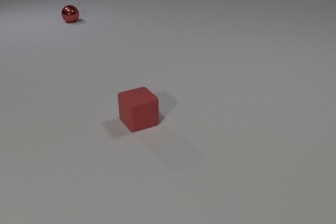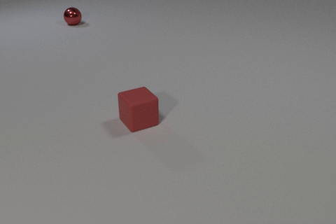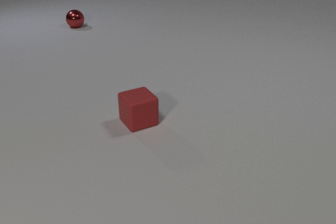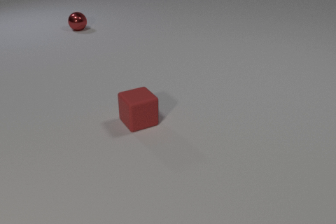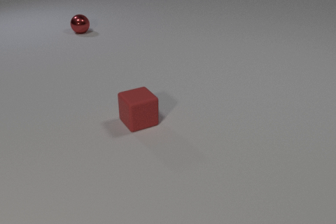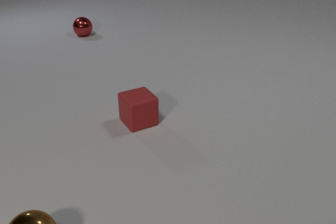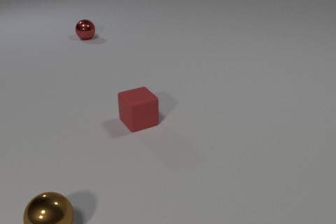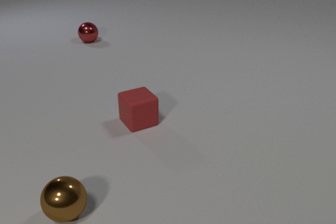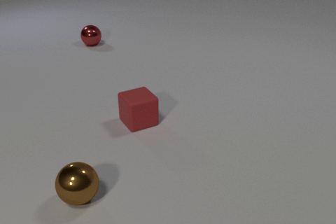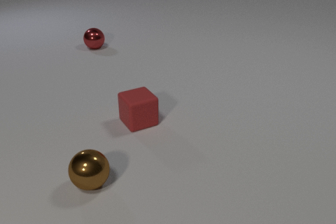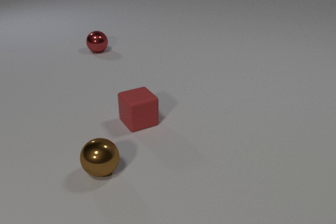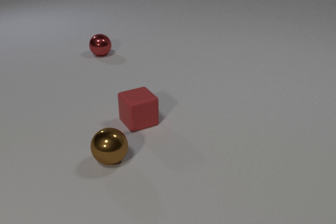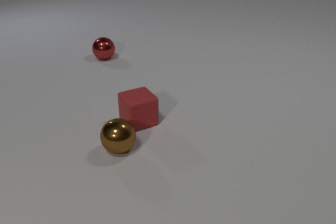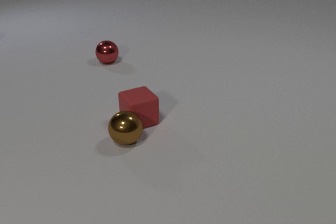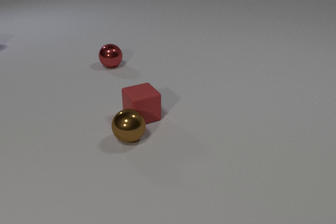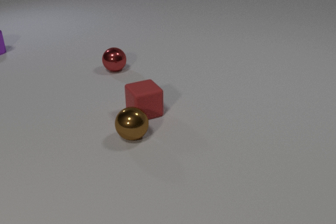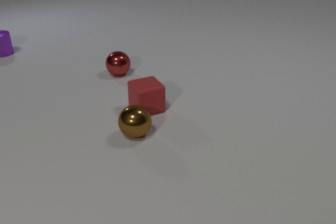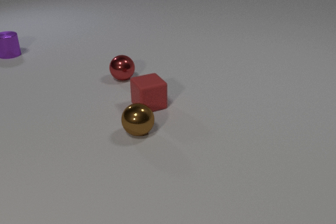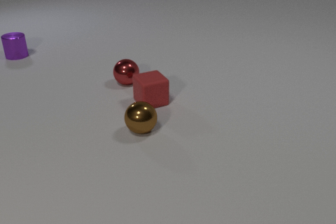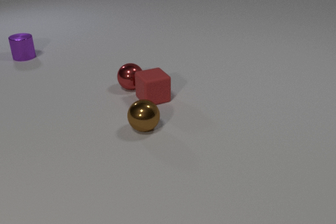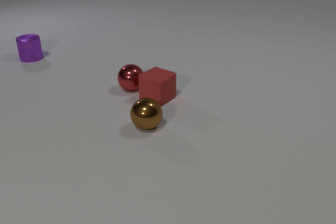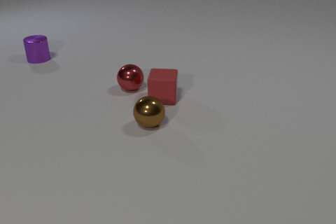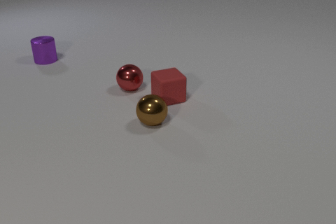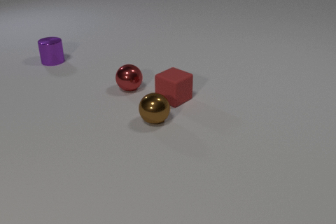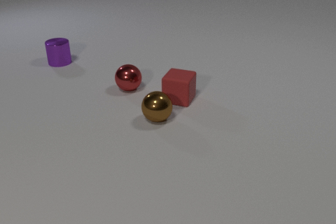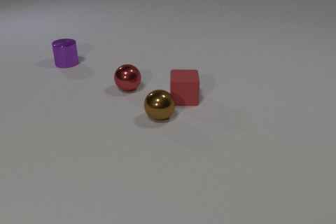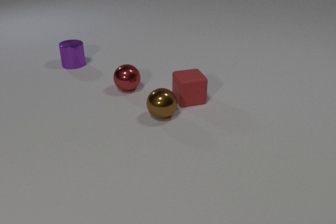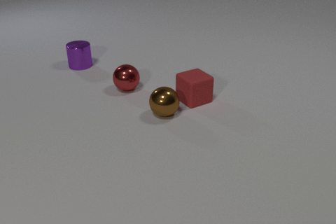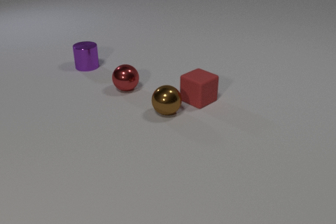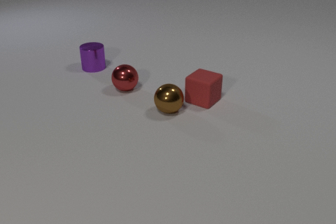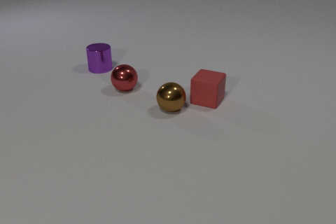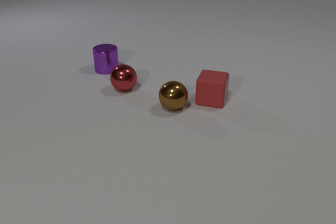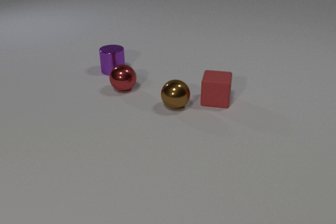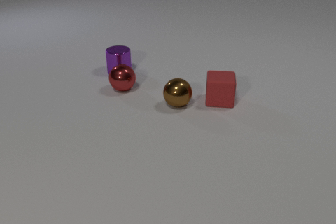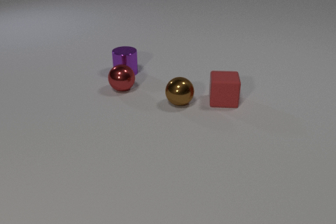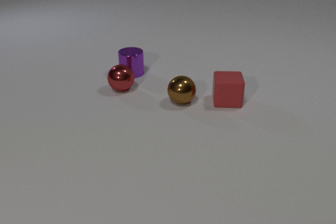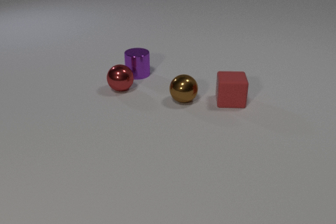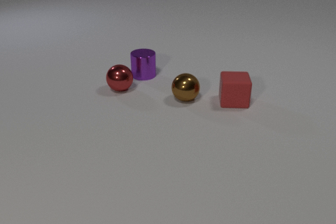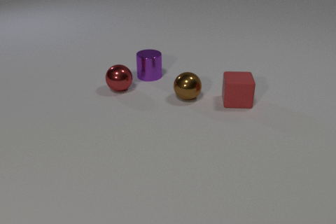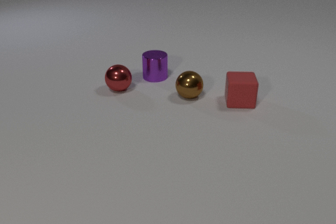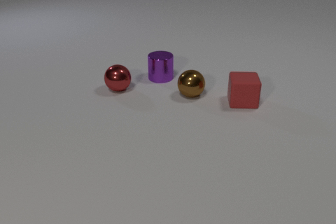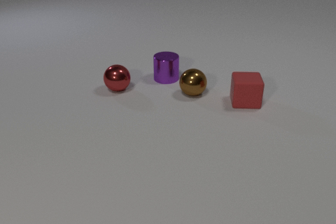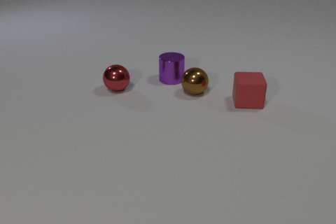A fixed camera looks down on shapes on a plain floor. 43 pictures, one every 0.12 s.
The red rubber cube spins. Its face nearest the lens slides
to the right.
The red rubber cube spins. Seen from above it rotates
counterclockwise.
0.00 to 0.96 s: The brown metal sphere comes in at the bottom edge, rolls away from the camera and to the right. The red metal sphere rolls toward the camera.
0.96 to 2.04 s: The brown metal sphere rolls away from the camera and to the right. The red rubber cube slides away from the camera. The red metal sphere rolls toward the camera. The purple metal cylinder comes in at the left edge, slides to the right and toward the camera. The brown metal sphere and the red rubber cube collide.
2.04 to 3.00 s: The brown metal sphere rolls away from the camera and to the right. The red rubber cube slides to the right, spins so that its near face slides to the right, counterclockwise seen from above. The red metal sphere rolls toward the camera. The purple metal cylinder slides to the right and toward the camera. The red rubber cube and the red metal sphere collide.
3.00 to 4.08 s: The brown metal sphere rolls away from the camera and to the right. The red rubber cube slides to the right, spins counterclockwise seen from above by about 90 degrees, its near face sliding to the right. The red metal sphere rolls to the left. The purple metal cylinder slides to the right and toward the camera.
4.08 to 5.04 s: The brown metal sphere rolls away from the camera and to the right. The red rubber cube slides to the right. The purple metal cylinder slides to the right and toward the camera.
What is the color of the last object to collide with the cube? red.
What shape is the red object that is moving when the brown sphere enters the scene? sphere.
How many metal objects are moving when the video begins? 1.
